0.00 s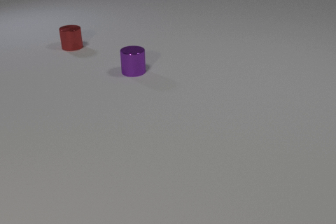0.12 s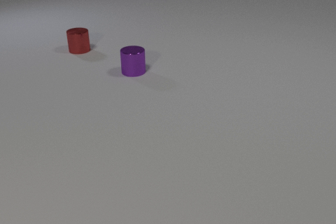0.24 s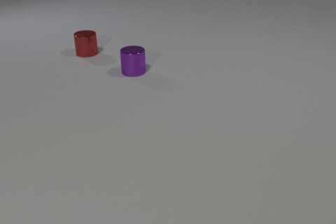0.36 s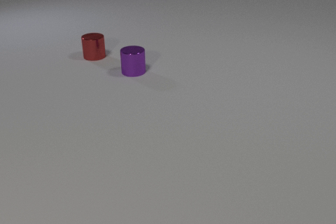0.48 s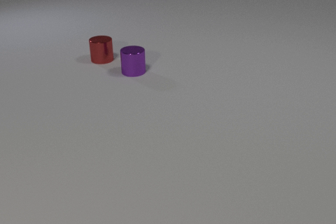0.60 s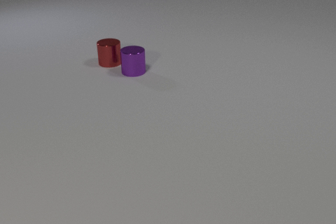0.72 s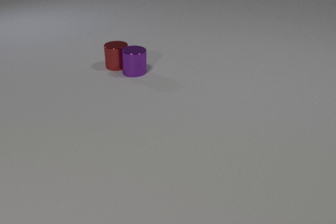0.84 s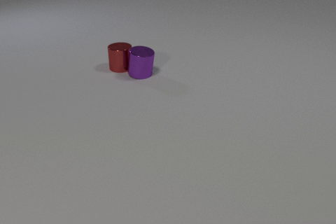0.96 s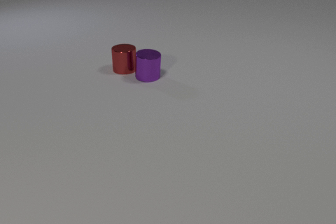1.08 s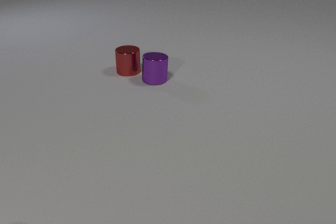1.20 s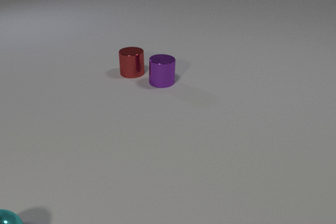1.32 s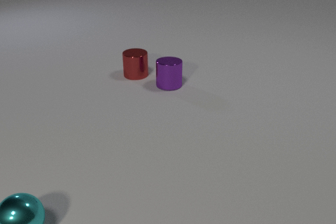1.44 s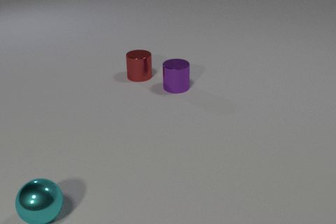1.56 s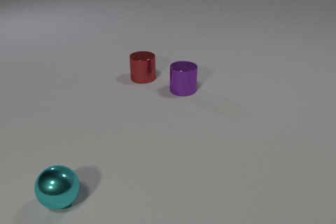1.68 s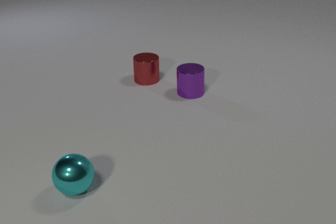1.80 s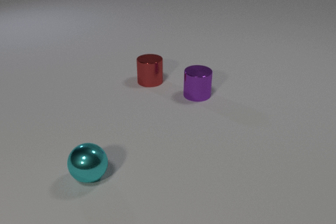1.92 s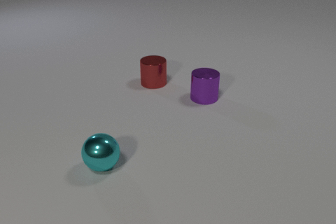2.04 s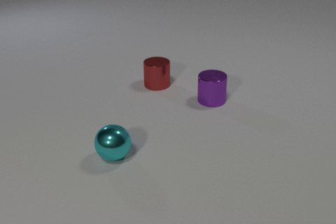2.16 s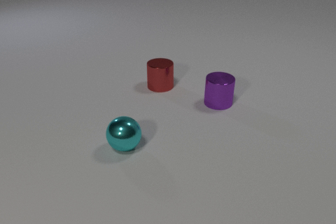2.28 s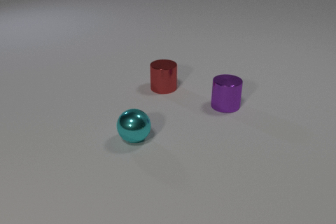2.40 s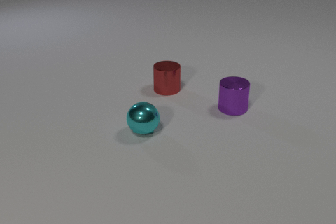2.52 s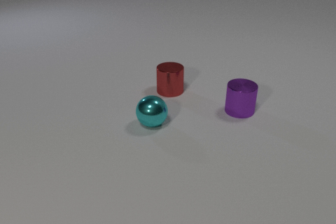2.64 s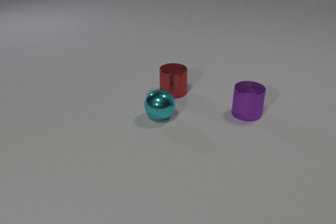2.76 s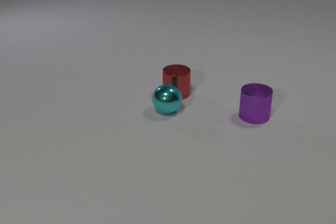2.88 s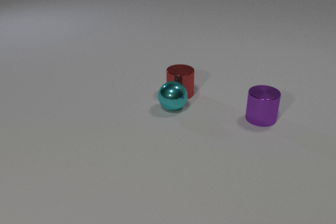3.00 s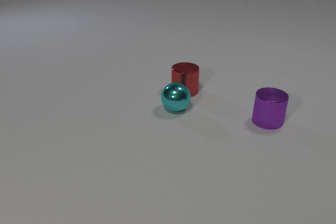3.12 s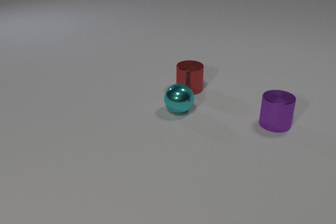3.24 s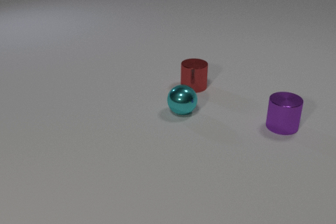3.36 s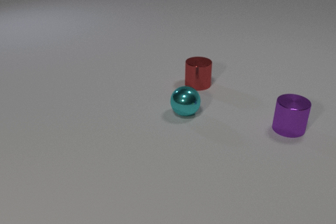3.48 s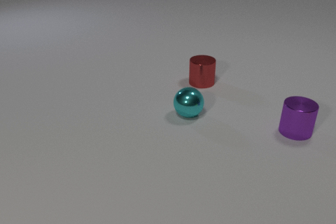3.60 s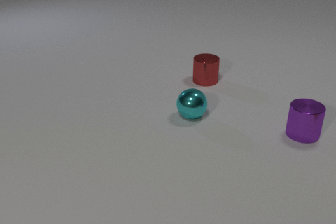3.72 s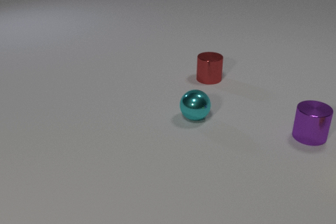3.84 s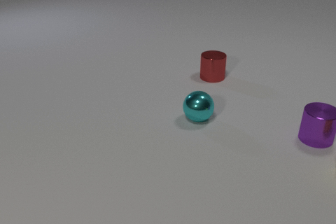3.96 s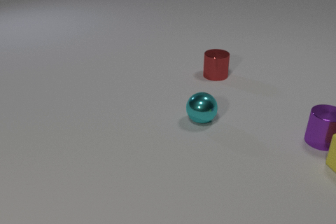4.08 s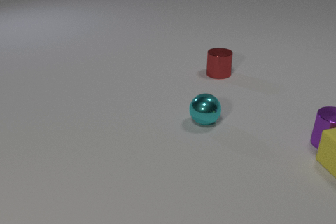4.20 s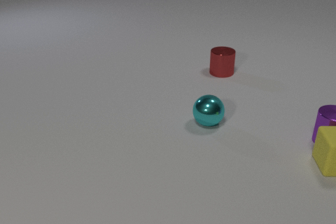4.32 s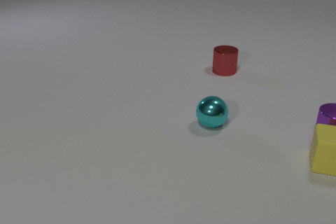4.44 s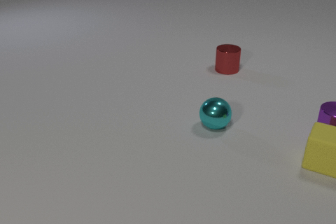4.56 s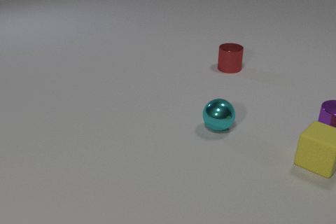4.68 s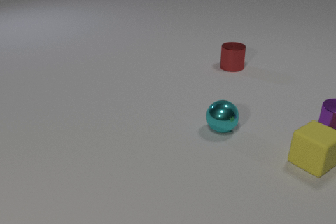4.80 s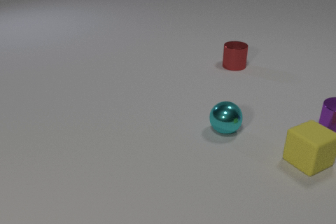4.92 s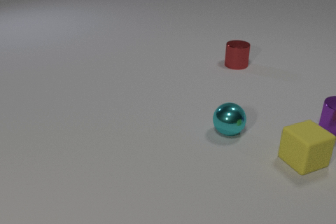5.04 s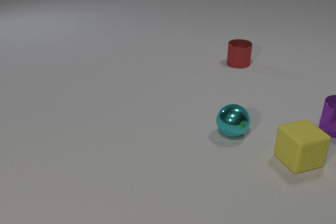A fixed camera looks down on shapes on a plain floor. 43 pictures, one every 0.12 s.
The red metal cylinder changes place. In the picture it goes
to the right.
The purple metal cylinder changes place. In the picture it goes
to the right.
0.00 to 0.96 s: The red metal cylinder slides toward the camera and to the right. The purple metal cylinder slides to the right and toward the camera. The red metal cylinder and the purple metal cylinder collide.
0.96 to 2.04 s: The red metal cylinder slides toward the camera and to the right. The purple metal cylinder slides to the right and toward the camera. The cyan metal sphere comes in at the bottom edge, rolls to the right and away from the camera.
2.04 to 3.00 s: The red metal cylinder slides to the right and toward the camera. The purple metal cylinder slides to the right and toward the camera. The cyan metal sphere rolls away from the camera and to the right. The red metal cylinder and the cyan metal sphere collide.
3.00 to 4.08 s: The red metal cylinder slides away from the camera and to the right. The purple metal cylinder slides to the right. The yellow rubber cube comes in at the right edge, slides to the left. The cyan metal sphere rolls to the right and toward the camera. The purple metal cylinder and the yellow rubber cube collide.
4.08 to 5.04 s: The red metal cylinder slides away from the camera and to the right. The purple metal cylinder slides away from the camera. The yellow rubber cube slides to the left, spins so that its near face slides to the left, clockwise seen from above. The cyan metal sphere rolls to the right and toward the camera.
How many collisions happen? 3.
What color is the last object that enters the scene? yellow.
How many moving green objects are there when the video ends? 0.
